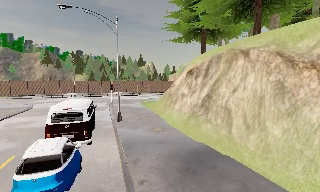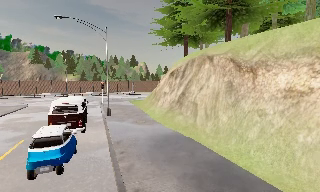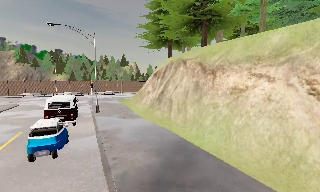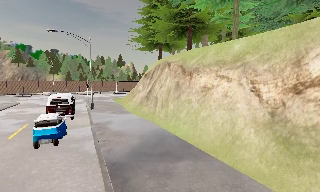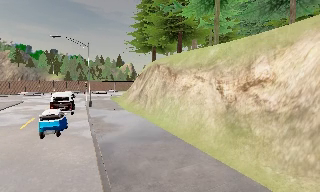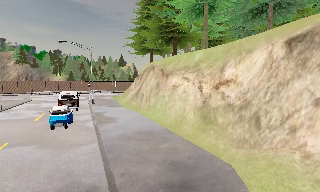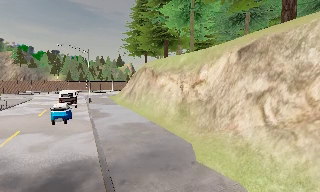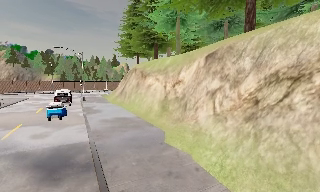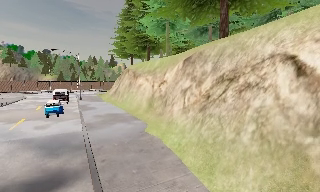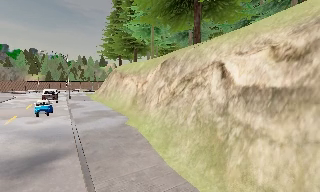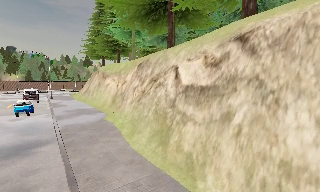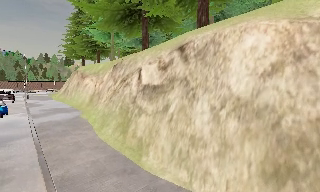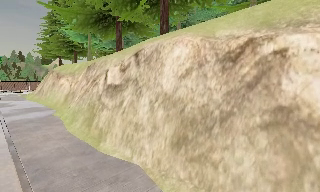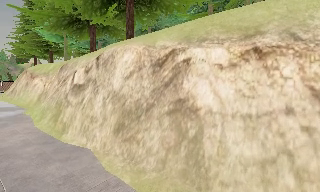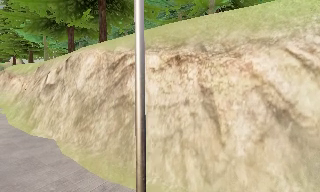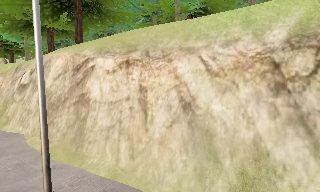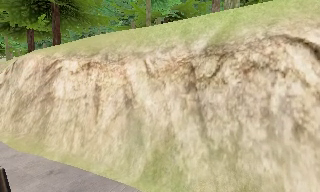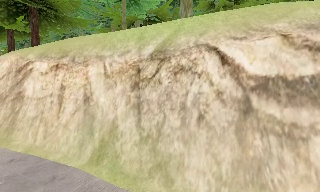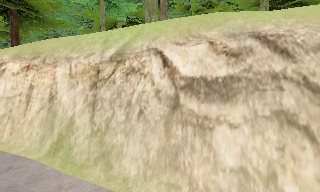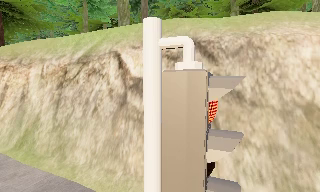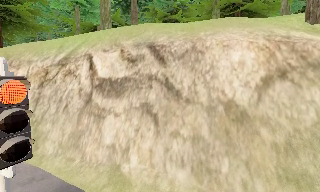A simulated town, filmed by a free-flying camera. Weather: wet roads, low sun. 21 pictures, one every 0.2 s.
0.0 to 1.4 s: The camera travels backward and to its right, about 15 m, so what stands in front gets smaller.
1.4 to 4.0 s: The camera pans to its right, which is clockwise from overhead, by about 40 degrees. It travels to its right and backward, about 25 m, so close, fixed things drift to the left.
The film runs backward here.
